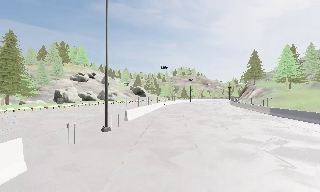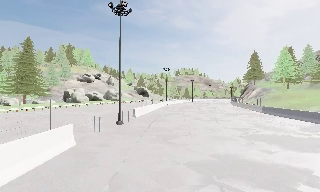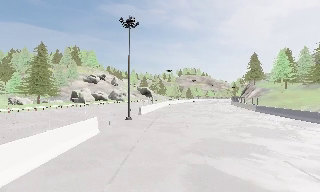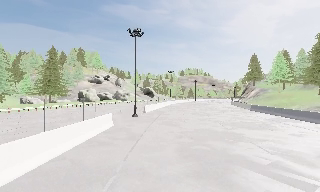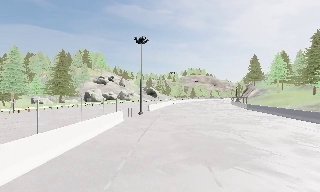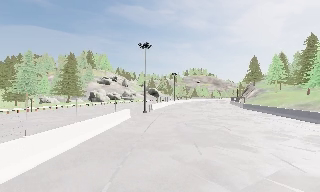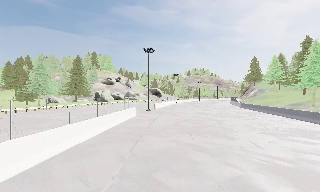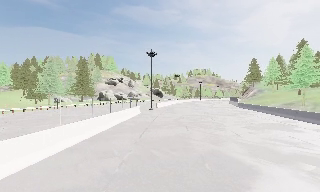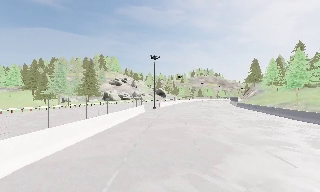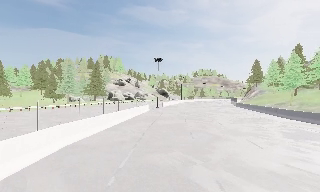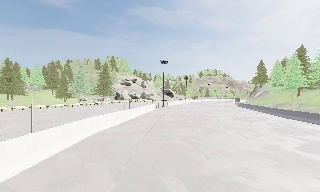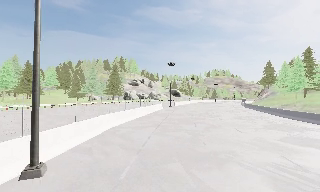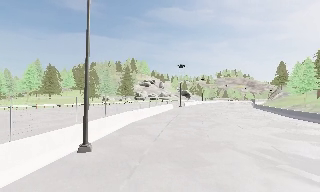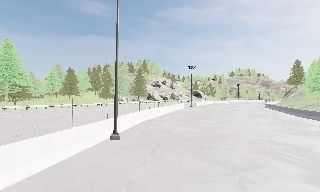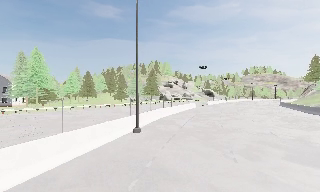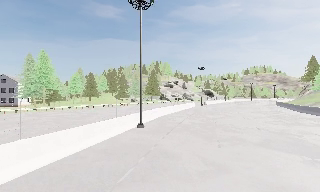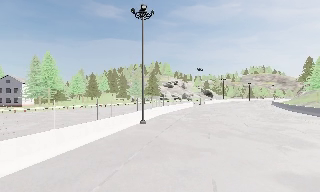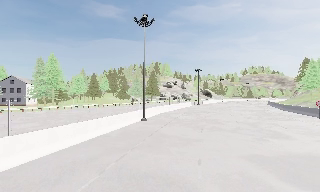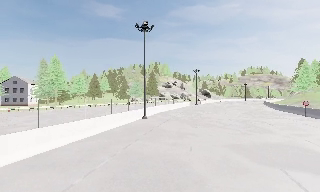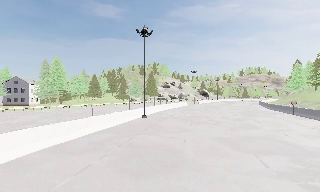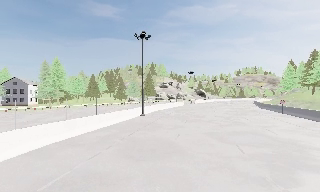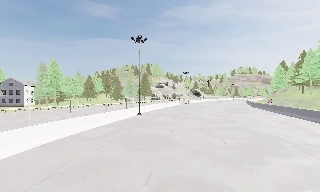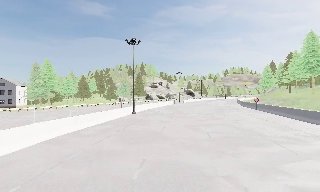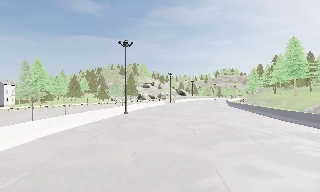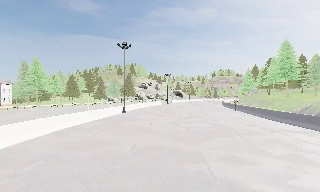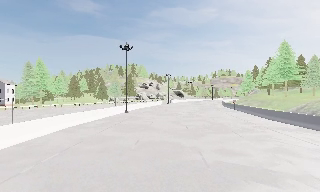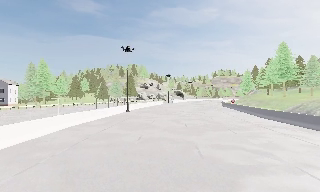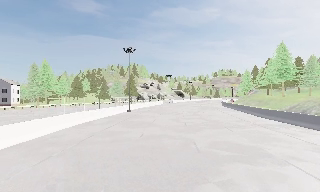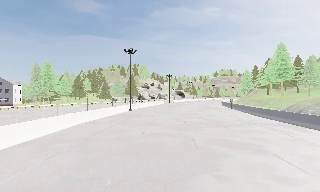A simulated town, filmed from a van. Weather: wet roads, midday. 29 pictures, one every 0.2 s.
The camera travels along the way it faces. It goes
backward.
0.0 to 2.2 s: The camera swings to its left by about 10 degrees, and the scene slides to the right. It travels backward, about 30 m, so what stands in front gets smaller.
2.2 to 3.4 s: The scene slides to the right, as the camera pans about 10 degrees to its left. It travels backward, about 12 m, so what stands in front gets smaller.
3.4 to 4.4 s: The camera travels backward, about 7 m, so what stands in front gets smaller.
4.4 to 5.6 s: The camera travels backward, about 5 m, so what stands in front gets smaller. It loses speed.
The film runs backward here.
